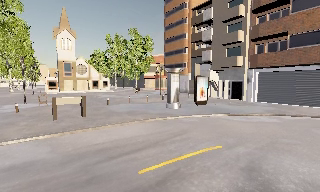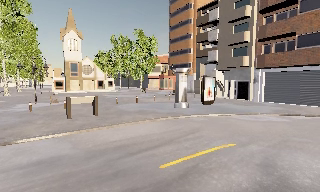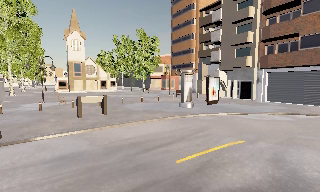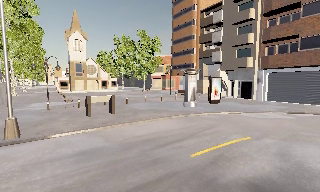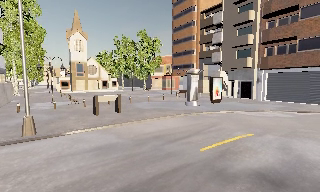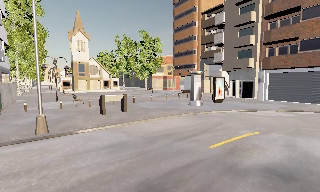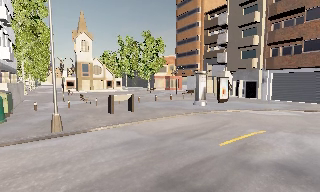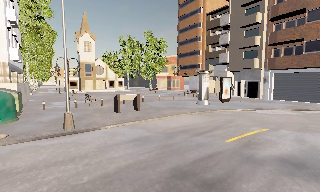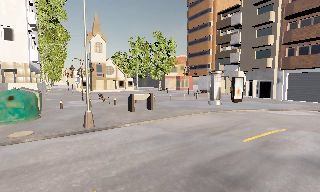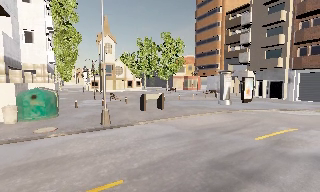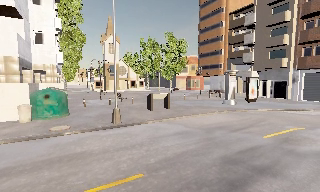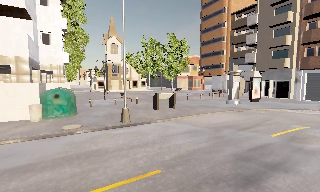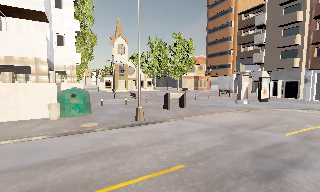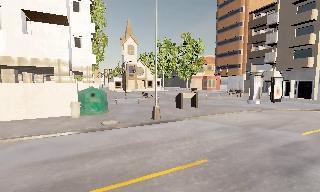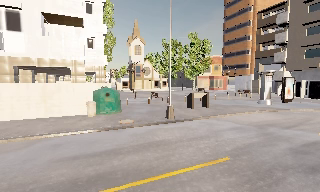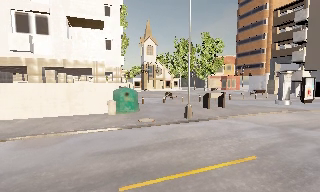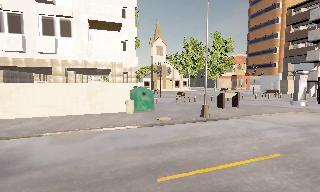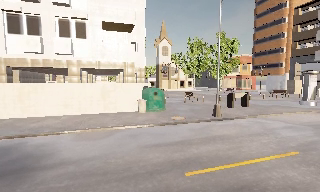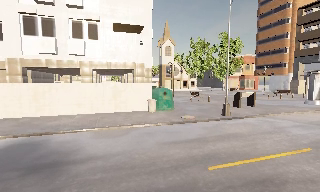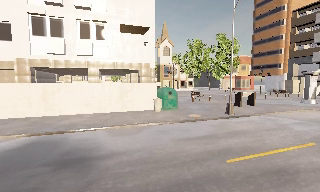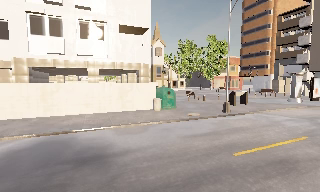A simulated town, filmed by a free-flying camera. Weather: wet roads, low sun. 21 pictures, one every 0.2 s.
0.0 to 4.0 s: The camera pans to its left, which is counterclockwise from overhead, by about 15 degrees. It travels to its left and backward, about 11 m, so close, fixed things drift to the right.
The film runs backward here.
